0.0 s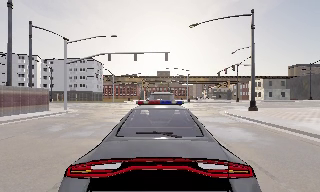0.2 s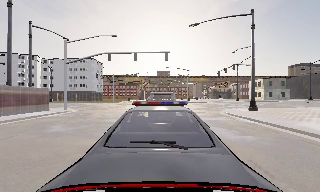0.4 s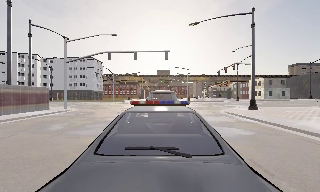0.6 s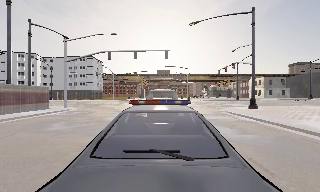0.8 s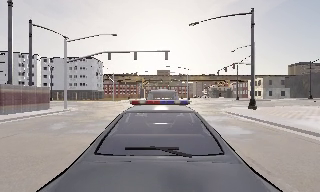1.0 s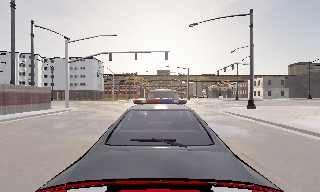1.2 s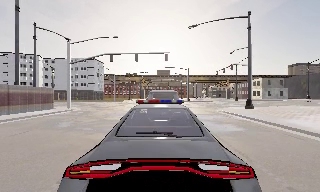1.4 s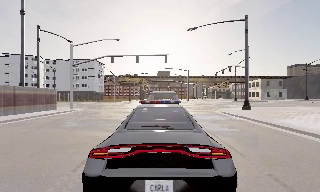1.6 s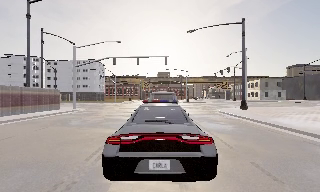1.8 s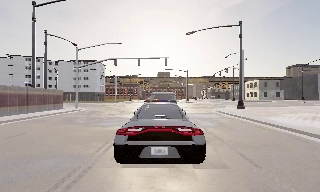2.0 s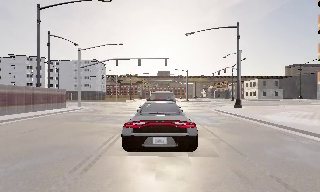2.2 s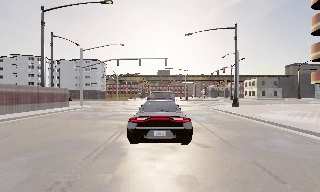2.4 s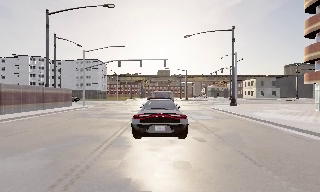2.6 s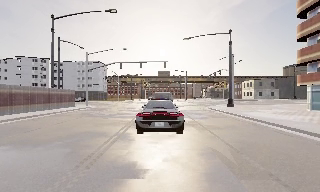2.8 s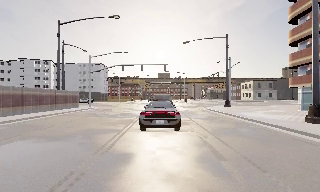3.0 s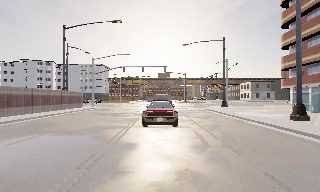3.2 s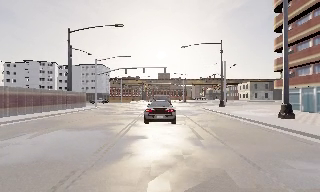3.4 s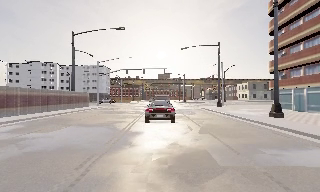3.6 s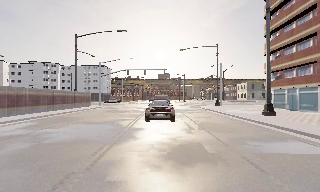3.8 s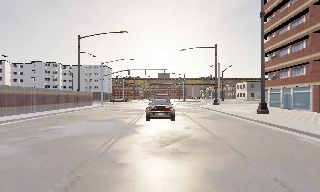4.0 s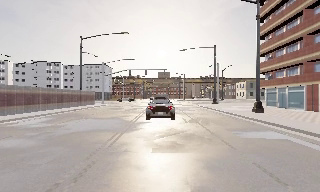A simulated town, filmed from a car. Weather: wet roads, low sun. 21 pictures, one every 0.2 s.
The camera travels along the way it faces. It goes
backward.
0.0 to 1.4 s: The camera travels backward, about 1 m, so what stands in front gets smaller. It gains speed.
1.4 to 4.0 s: The camera travels backward, about 11 m, so what stands in front gets smaller.
The film runs backward here.
